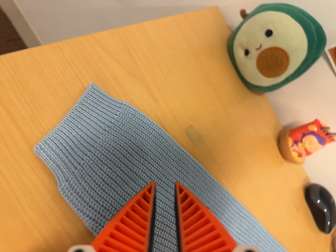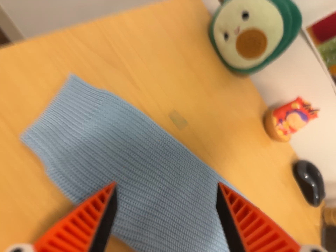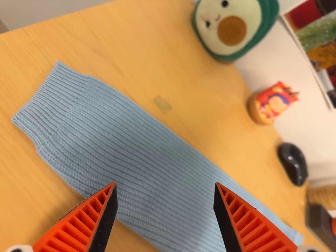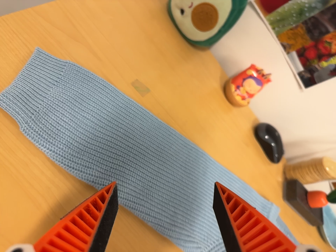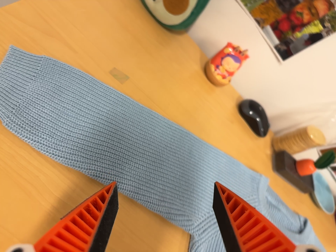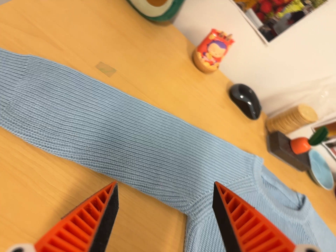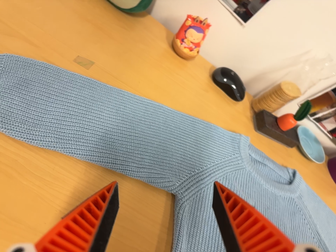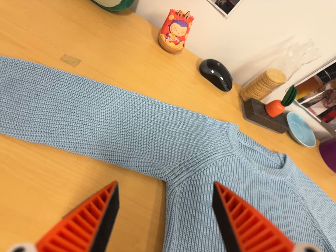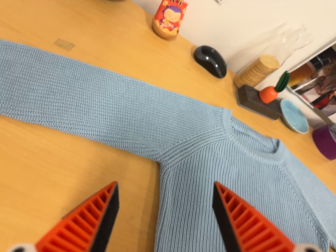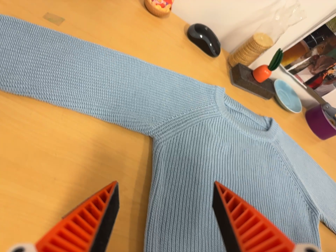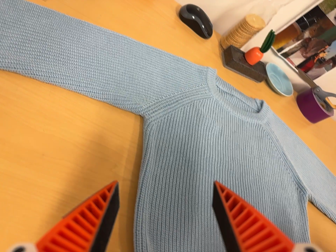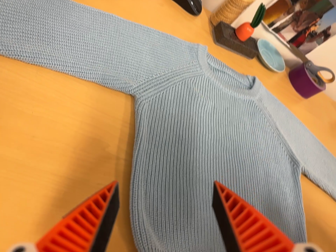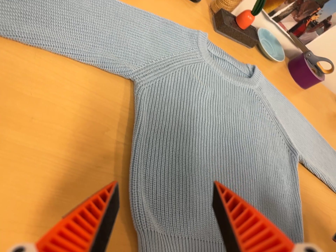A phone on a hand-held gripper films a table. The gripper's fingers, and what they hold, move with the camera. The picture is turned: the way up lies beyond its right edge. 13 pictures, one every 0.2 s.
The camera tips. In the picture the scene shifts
upward.
The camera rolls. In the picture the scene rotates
counterclockwise.
0.0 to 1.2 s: The camera travels to its right, toward the bottom of its view and backward, about 18 cm, so close, fixed things drift to the left. It rolls about its line of sight by about 25 degrees, and the scene rotates counterclockwise.
1.2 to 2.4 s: The camera travels toward the bottom of its view and to its right, about 10 cm, so close, fixed things drift upward. Its aim tips toward the bottom of its view by about 10 degrees, and the scene shifts upward.
The film runs forward here.
